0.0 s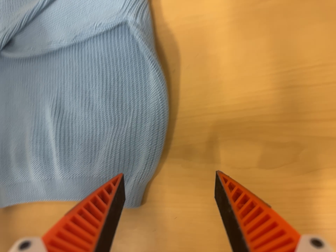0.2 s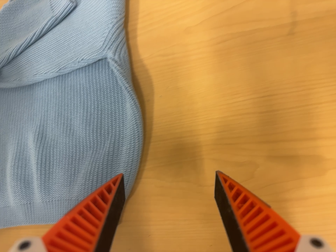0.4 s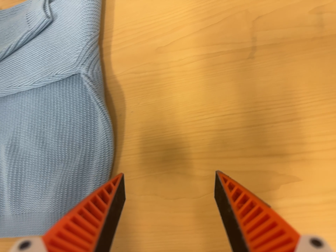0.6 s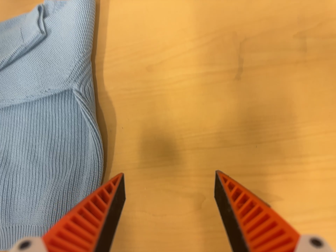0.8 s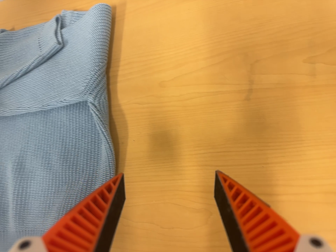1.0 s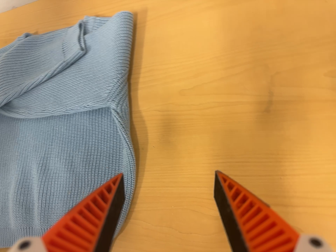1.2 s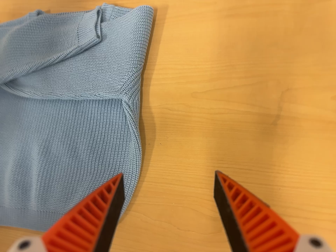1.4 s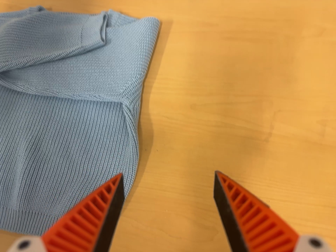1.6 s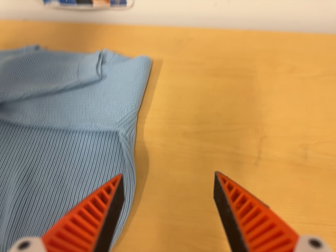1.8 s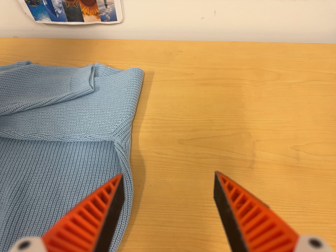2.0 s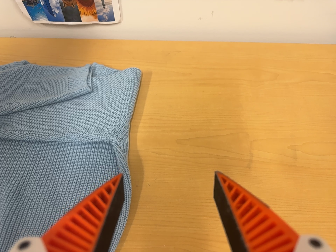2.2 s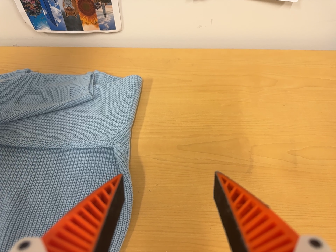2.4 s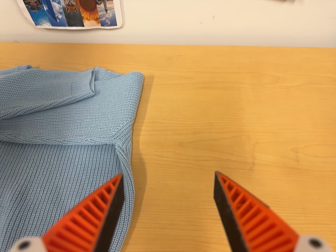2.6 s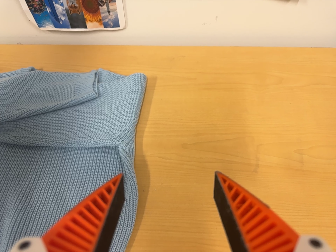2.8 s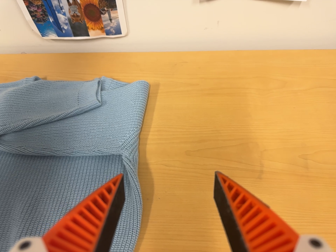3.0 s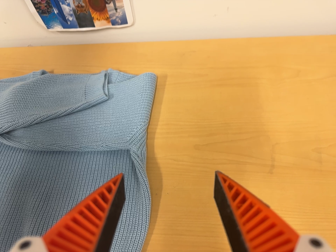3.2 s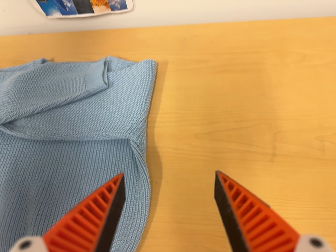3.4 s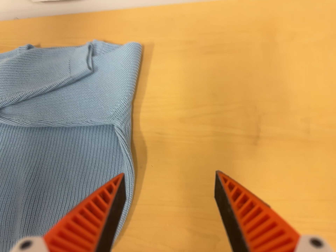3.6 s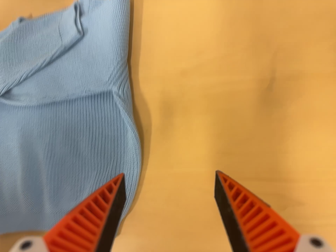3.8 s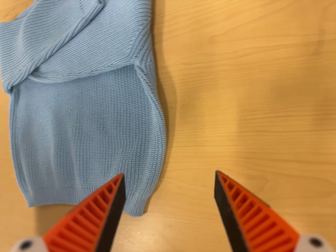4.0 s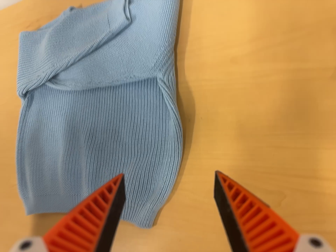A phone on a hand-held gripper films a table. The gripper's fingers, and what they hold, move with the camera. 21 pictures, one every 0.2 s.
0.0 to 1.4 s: The camera pans to its right by about 15 degrees. It travels backward, toward the top of its view and to its left, about 14 cm, so what stands in front gets smaller. Its aim tips toward the top of its view by about 10 degrees, and the scene shifts downward. It rolls about its line of sight by about 15 degrees, and the scene rotates clockwise.
1.4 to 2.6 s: The camera travels to its left and toward the bottom of its view, about 7 cm. Its aim tips toward the top of its view by about 15 degrees, and the scene shifts downward.
2.6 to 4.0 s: The camera pans to its left by about 25 degrees. It travels to its right, forward and toward the top of its view, about 12 cm. Its aim tips toward the bottom of its view by about 25 degrees, and the scene shifts upward. It rolls about its line of sight by about 10 degrees, and the scene rotates counterclockwise.
The film runs backward here.
